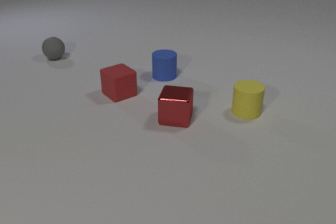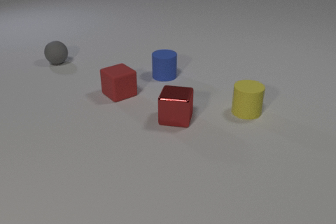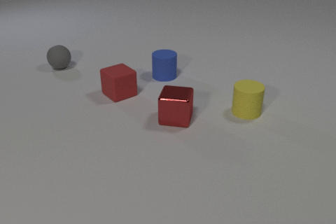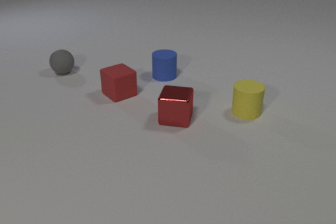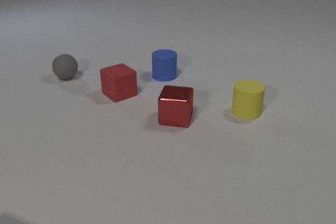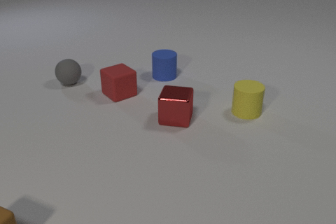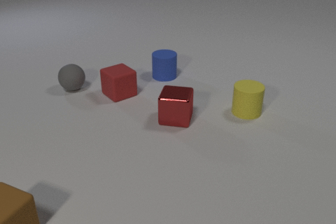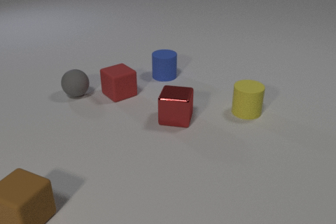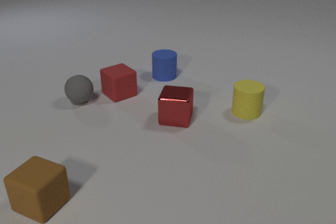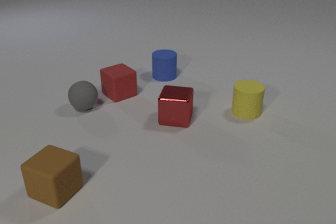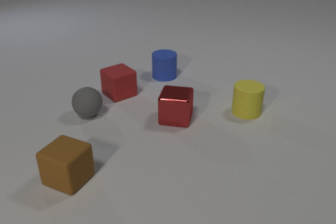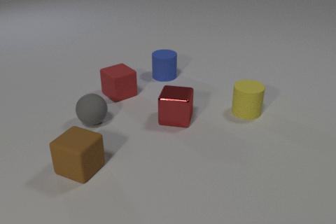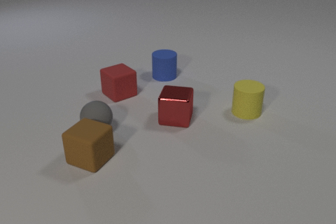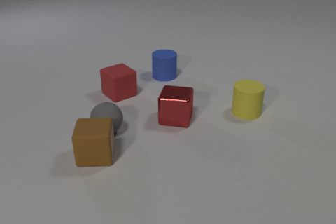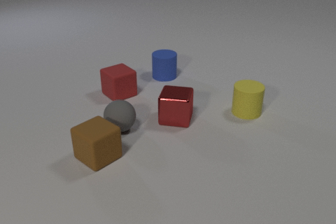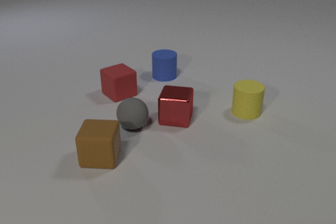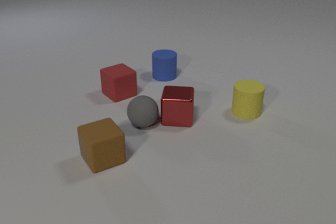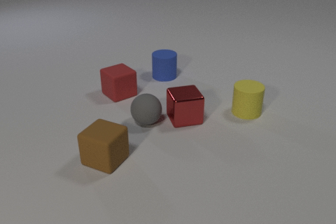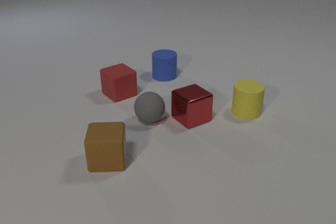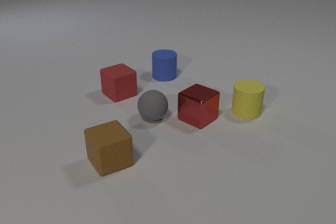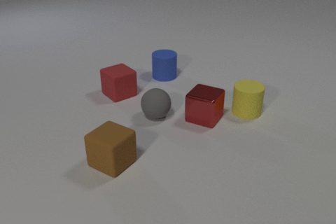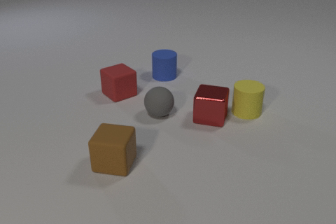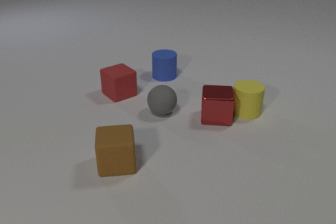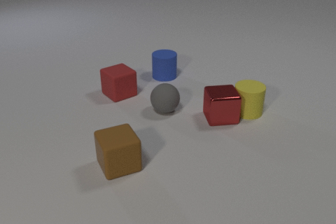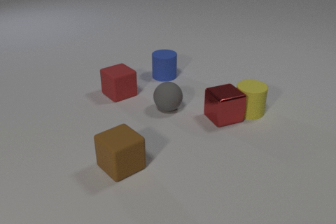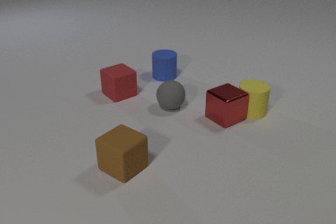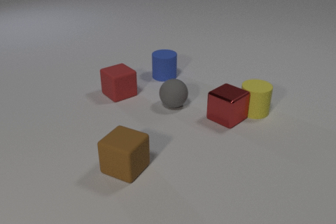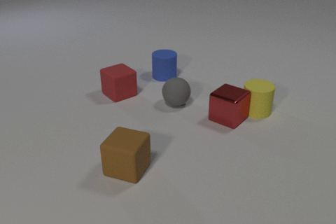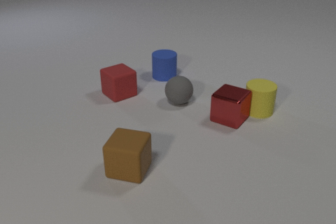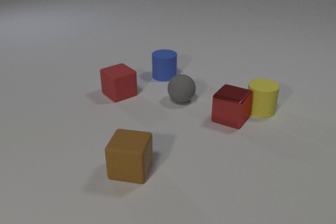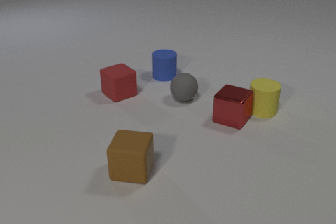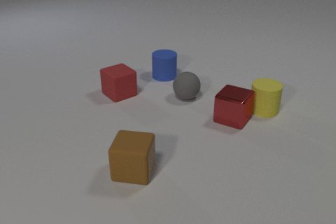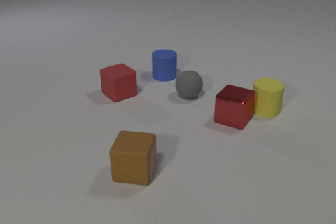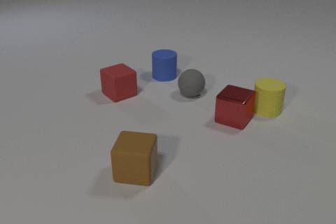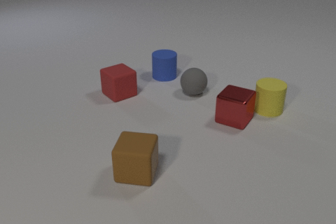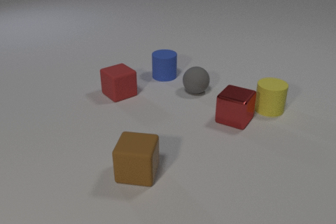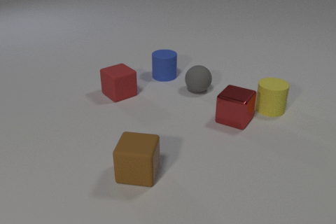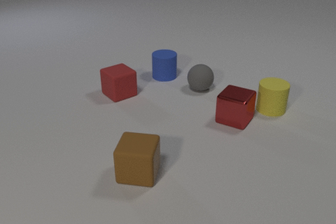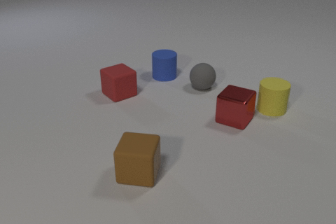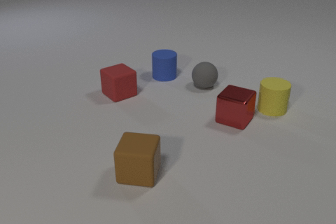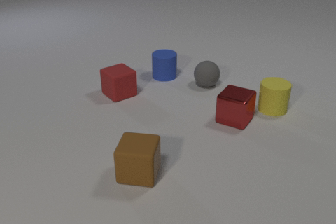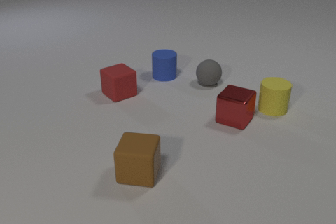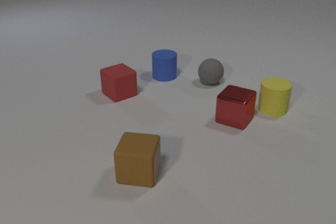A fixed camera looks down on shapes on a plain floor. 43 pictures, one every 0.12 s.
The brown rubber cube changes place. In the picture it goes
to the right.
The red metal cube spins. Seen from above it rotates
counterclockwise.
0.00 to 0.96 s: The brown rubber cube comes in at the bottom edge, slides to the right and away from the camera. The gray rubber sphere rolls toward the camera.
0.96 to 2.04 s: The brown rubber cube slides to the right and away from the camera. The gray rubber sphere rolls to the right and toward the camera. The red metal cube slides to the right, spins so that its near face slides to the right, counterclockwise seen from above. The brown rubber cube and the gray rubber sphere collide. The gray rubber sphere and the red metal cube collide.
2.04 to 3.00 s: The brown rubber cube slides to the right and toward the camera. The gray rubber sphere rolls away from the camera and to the right. The red metal cube slides to the right, spins so that its near face slides to the right, counterclockwise seen from above. The red metal cube and the yellow rubber cylinder collide.
3.00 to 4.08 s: The brown rubber cube slides to the right and toward the camera. The gray rubber sphere rolls away from the camera and to the right. The red metal cube slides to the right, spins counterclockwise seen from above by about 30 degrees, its near face sliding to the right. The yellow rubber cylinder slides to the right and away from the camera.
4.08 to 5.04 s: The gray rubber sphere rolls away from the camera and to the right.
How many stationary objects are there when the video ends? 5.
How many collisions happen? 3.
What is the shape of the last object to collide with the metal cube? cylinder.
